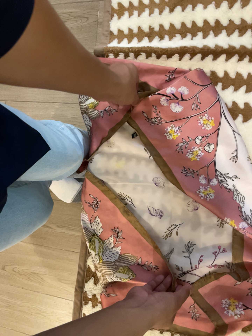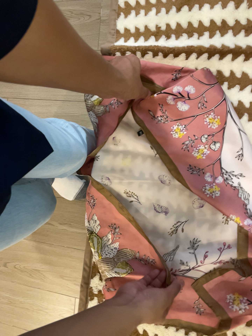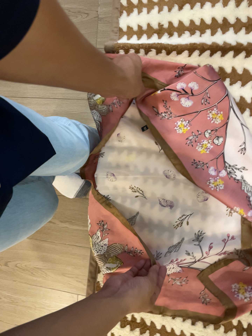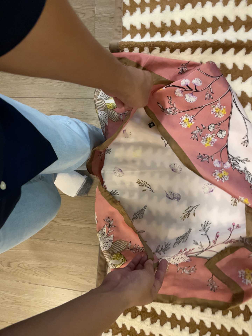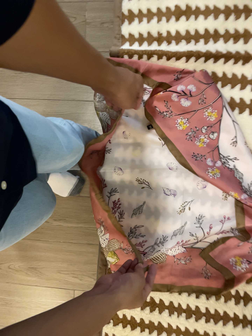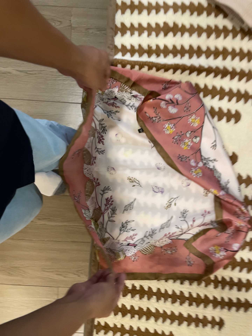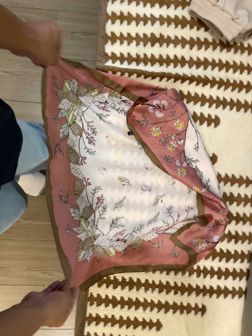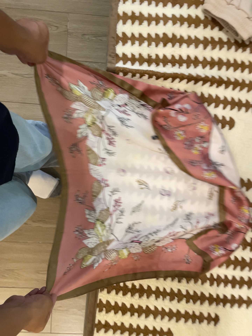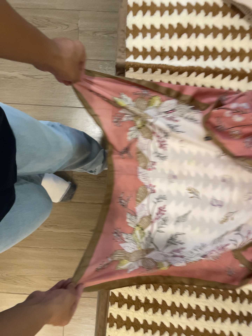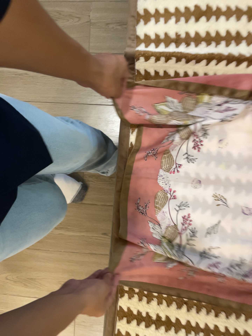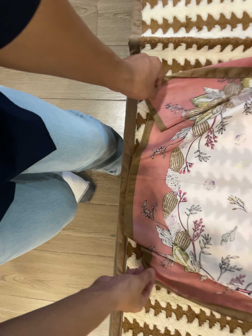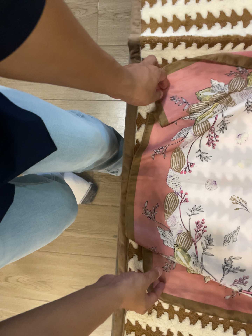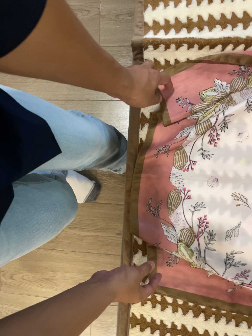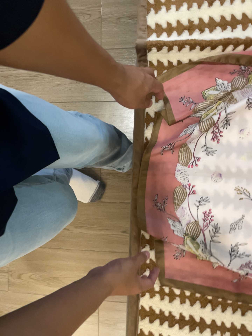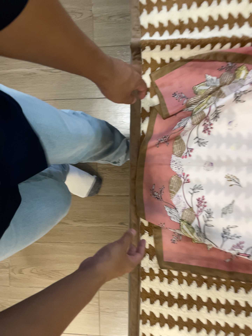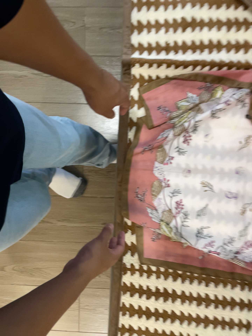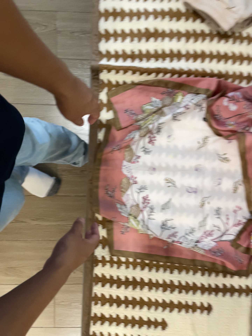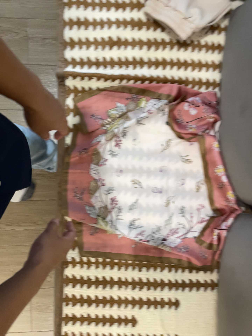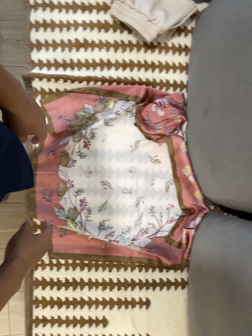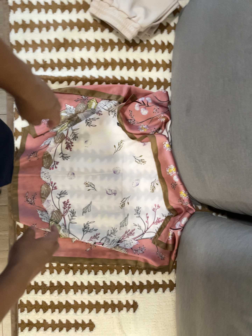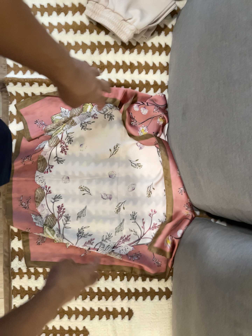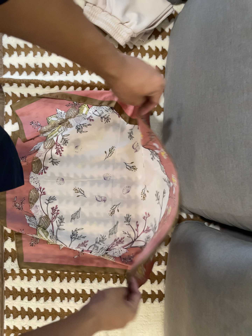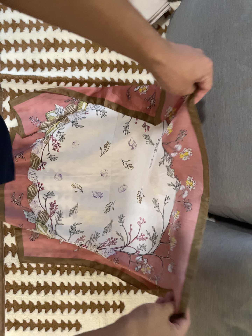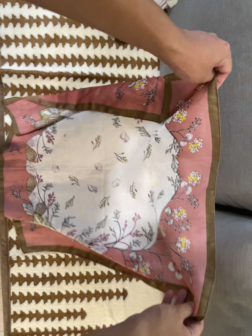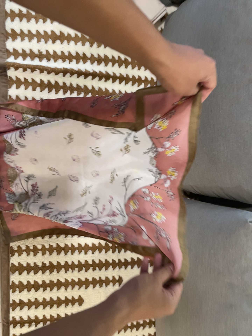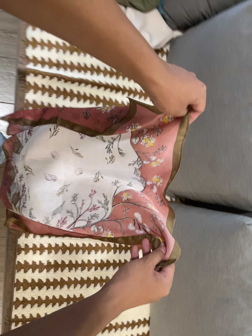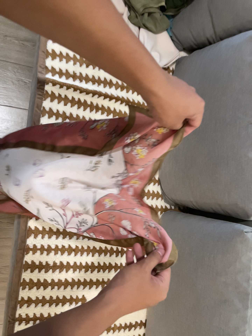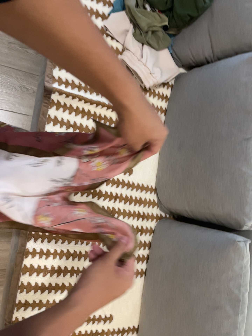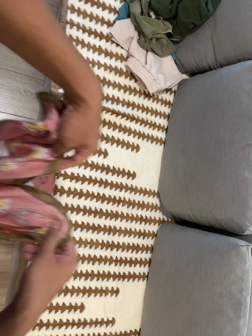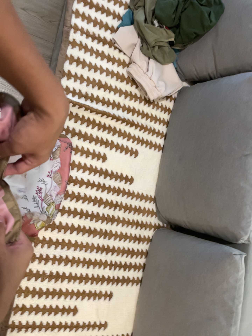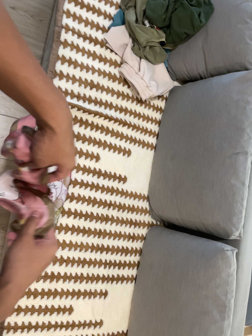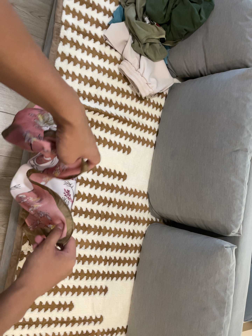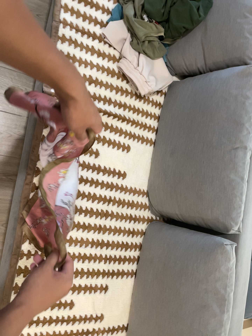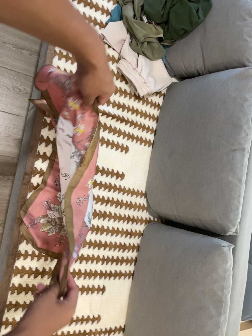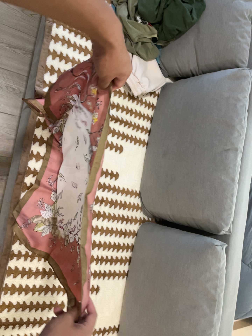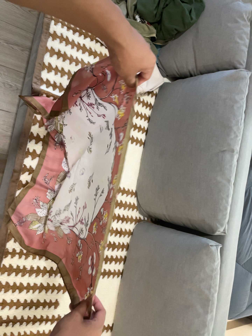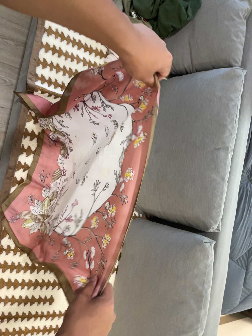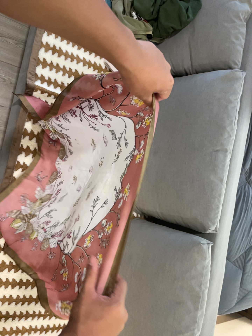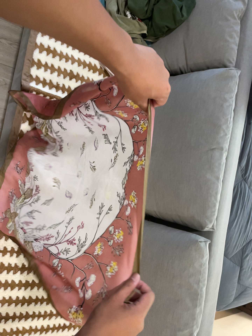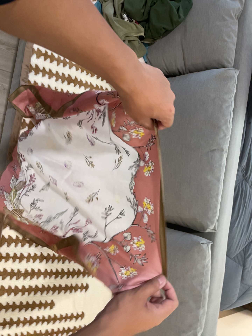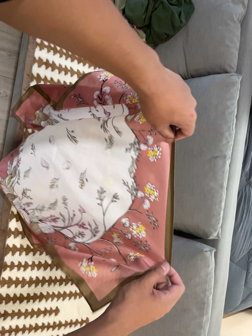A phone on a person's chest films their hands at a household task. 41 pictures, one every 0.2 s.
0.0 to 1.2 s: The camera pans to its right by about 20 degrees. It travels to its left and backward, about 30 cm.
1.2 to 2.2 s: The camera pans to its left by about 15 degrees. It travels forward, about 22 cm, so what stands in front looms larger.
2.2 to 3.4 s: The camera swings to its right by about 15 degrees, and the scene slides to the left. It travels backward, about 22 cm, so what stands in front gets smaller.
3.4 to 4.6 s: The camera travels to its right, about 12 cm, so close, fixed things drift to the left.
4.6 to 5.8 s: The camera pans to its right by about 20 degrees. It travels to its left and backward, about 40 cm. It rolls about its line of sight by about 10 degrees, and the scene rotates clockwise.
5.8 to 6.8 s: The camera shifts only a little, or ends up much as it began.
6.8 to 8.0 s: The camera travels toward the top of its view, about 8 cm.
The film runs backward here.
